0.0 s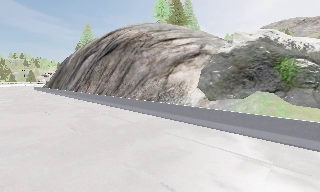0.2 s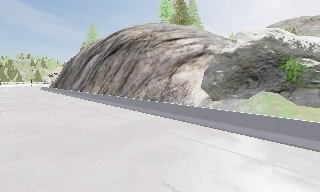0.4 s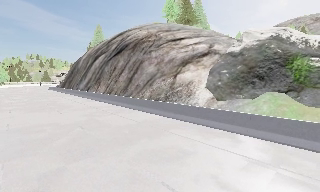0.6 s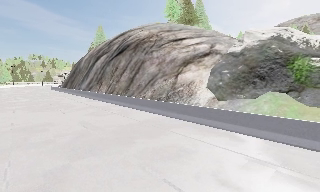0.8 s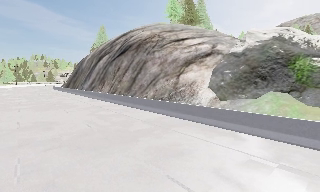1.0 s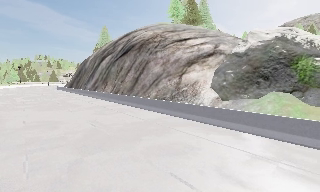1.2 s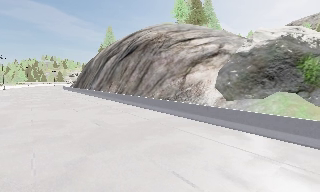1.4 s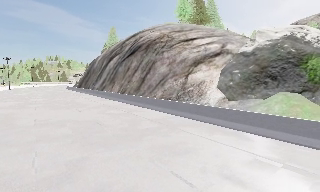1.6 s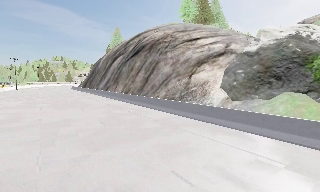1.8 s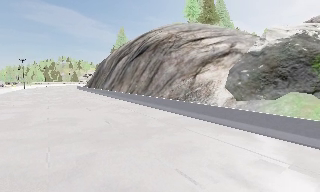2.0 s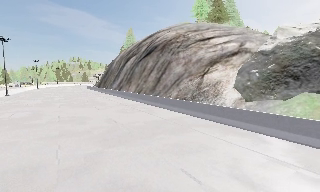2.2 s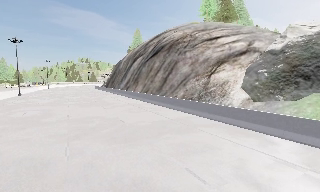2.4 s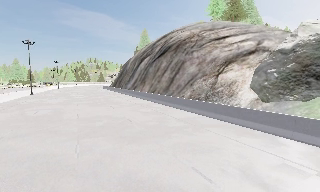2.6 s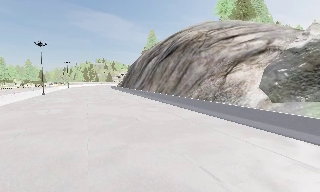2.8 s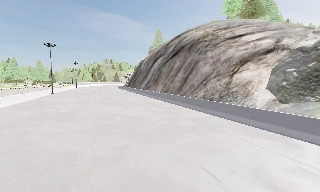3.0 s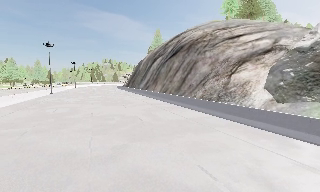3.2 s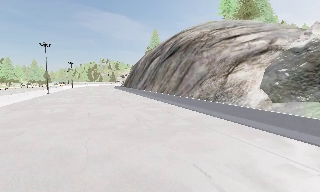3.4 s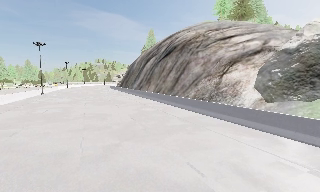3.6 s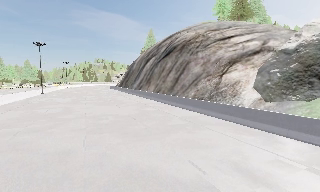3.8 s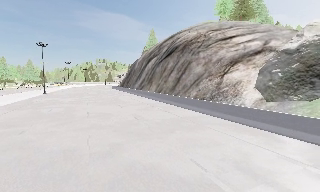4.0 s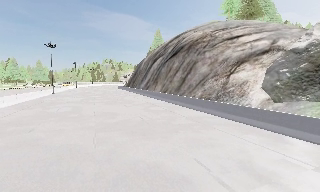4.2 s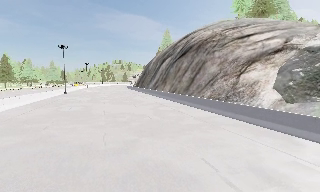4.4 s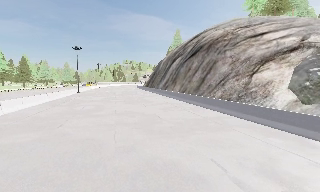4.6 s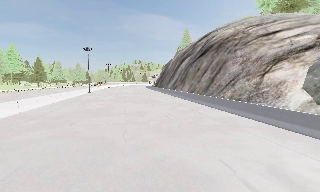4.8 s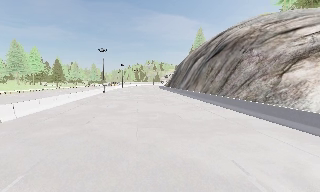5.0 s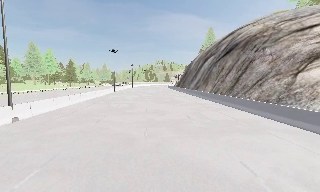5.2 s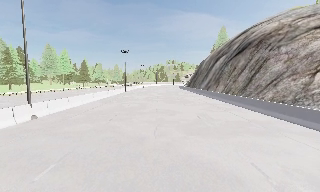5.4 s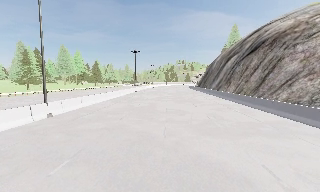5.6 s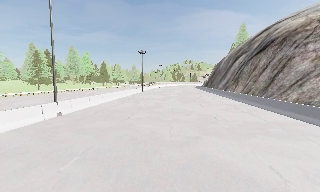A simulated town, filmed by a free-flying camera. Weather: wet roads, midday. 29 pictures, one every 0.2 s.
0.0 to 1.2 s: The camera travels backward, about 0.5 m, so what stands in front gets smaller.
1.2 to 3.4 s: The scene slides to the right, as the camera pans about 15 degrees to its left. It travels backward and to its right, about 1 m, so what stands in front gets smaller.
3.4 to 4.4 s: The camera travels backward, about 0.5 m, so what stands in front gets smaller.
4.4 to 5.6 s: The camera swings to its left by about 20 degrees, and the scene slides to the right. It travels backward, about 0.5 m, so what stands in front gets smaller.
The film runs backward here.
